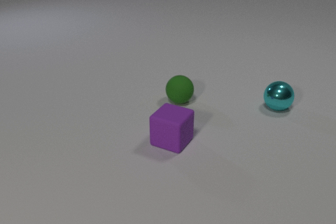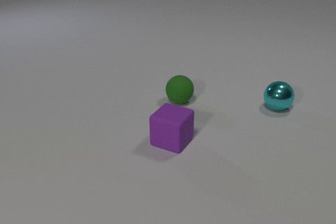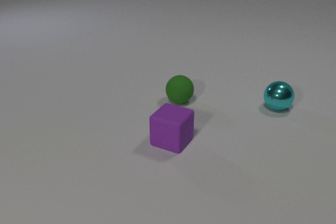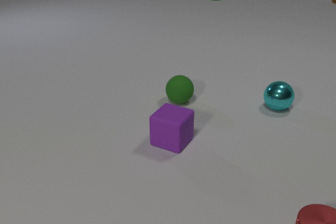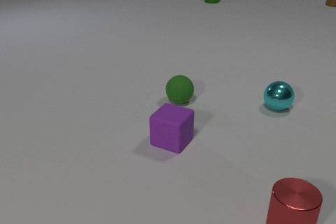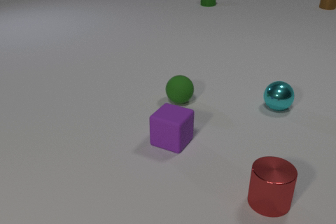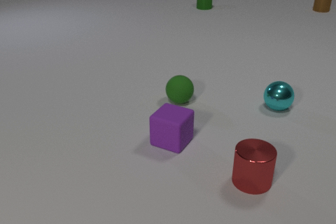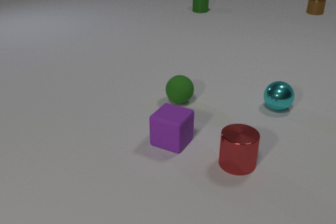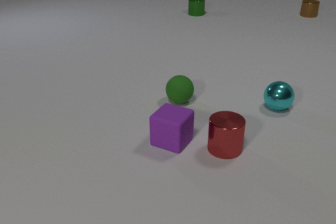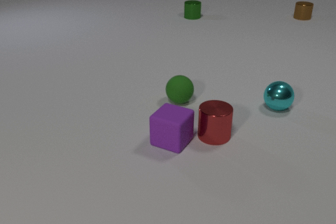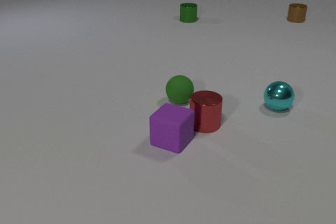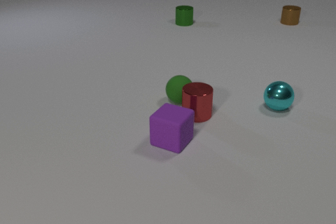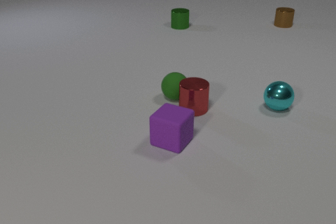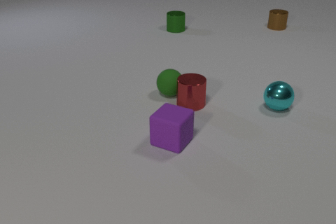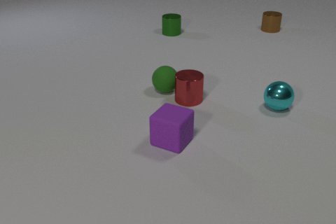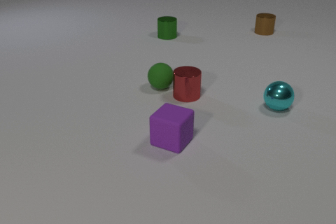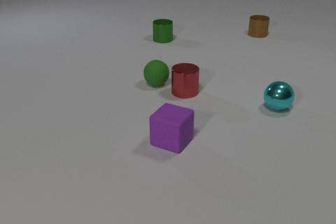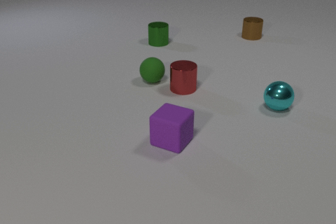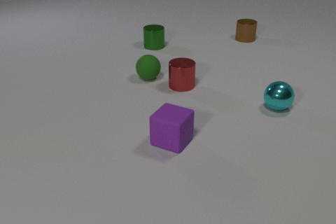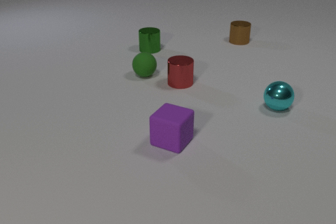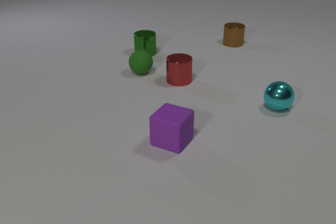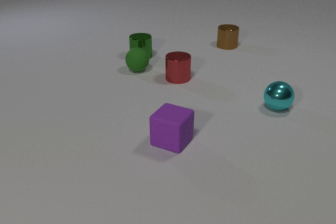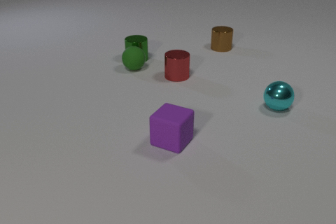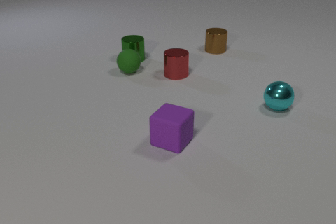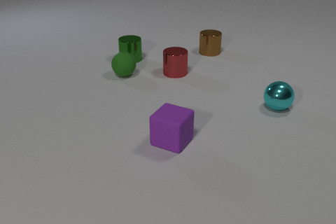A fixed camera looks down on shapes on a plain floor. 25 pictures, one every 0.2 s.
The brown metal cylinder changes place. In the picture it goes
toward the camera.
The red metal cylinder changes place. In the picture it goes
away from the camera.
0.0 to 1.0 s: The red metal cylinder comes in at the bottom edge, slides away from the camera and to the left. The brown metal cylinder comes in at the right edge, slides toward the camera and to the left. The green metal cylinder comes in at the top edge, slides toward the camera.
1.0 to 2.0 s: The red metal cylinder slides away from the camera and to the left. The brown metal cylinder slides toward the camera and to the left. The green metal cylinder slides toward the camera.
2.0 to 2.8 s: The red metal cylinder slides away from the camera. The green rubber sphere rolls away from the camera and to the left. The brown metal cylinder slides toward the camera and to the left. The green metal cylinder slides toward the camera. The red metal cylinder and the green rubber sphere collide.
2.8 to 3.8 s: The red metal cylinder slides away from the camera. The green rubber sphere rolls away from the camera and to the left. The brown metal cylinder slides toward the camera and to the left. The green metal cylinder slides toward the camera and to the left.
3.8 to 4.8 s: The red metal cylinder slides away from the camera. The green rubber sphere rolls to the left. The brown metal cylinder slides toward the camera and to the left. The green metal cylinder slides toward the camera and to the left. The green rubber sphere and the green metal cylinder collide.
What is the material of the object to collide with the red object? rubber.
Are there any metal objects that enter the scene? yes.
What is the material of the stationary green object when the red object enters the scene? rubber.
